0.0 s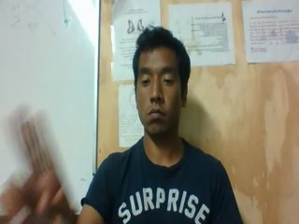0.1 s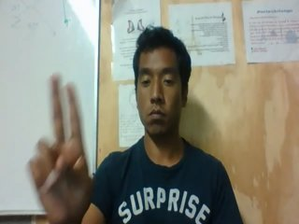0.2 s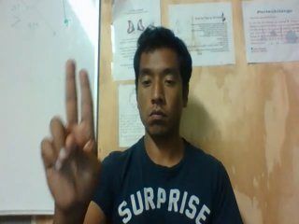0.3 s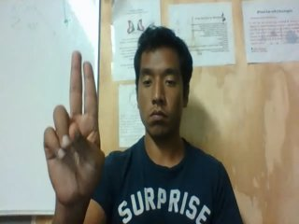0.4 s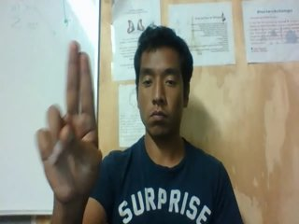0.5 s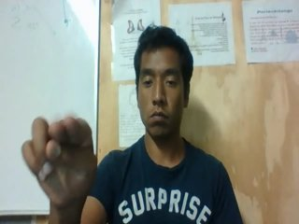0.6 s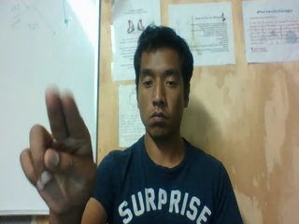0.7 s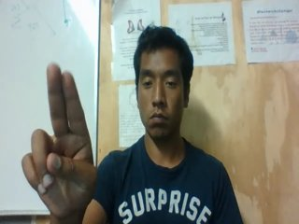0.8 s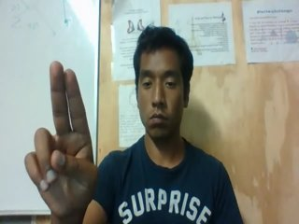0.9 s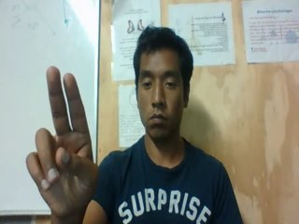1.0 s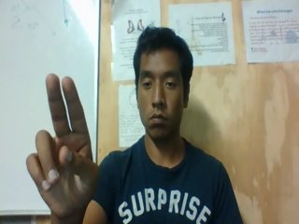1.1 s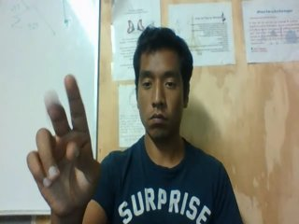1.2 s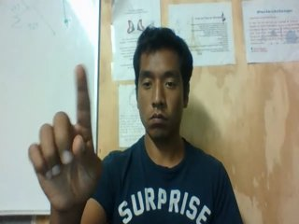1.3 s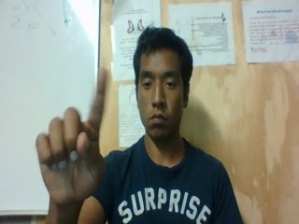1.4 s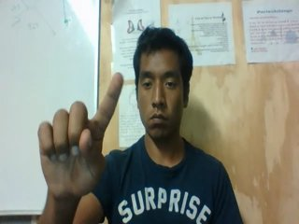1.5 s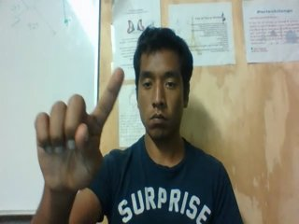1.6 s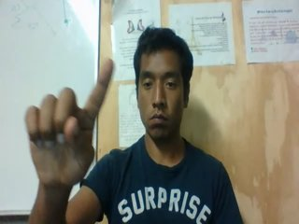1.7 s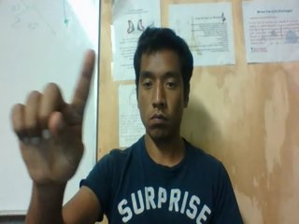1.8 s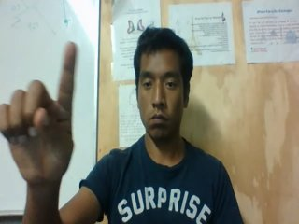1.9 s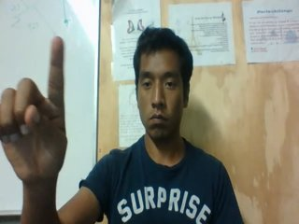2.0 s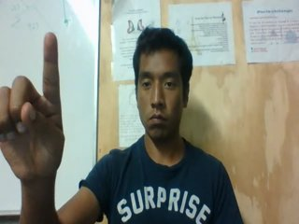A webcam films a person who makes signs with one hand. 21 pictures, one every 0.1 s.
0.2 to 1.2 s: Click with two fingers.
1.3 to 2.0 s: Pointing with one finger.
